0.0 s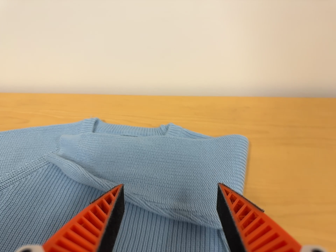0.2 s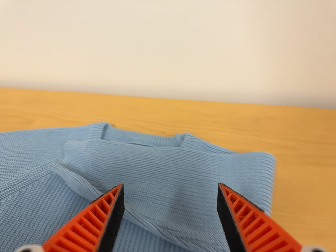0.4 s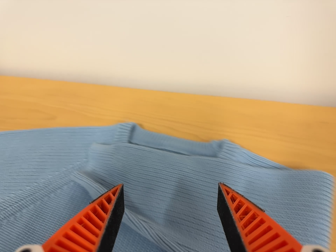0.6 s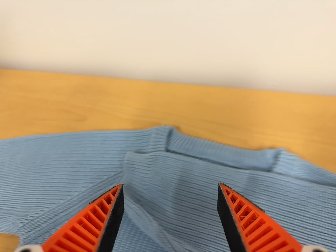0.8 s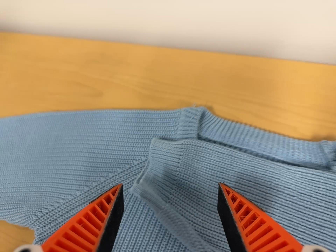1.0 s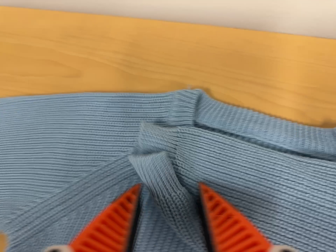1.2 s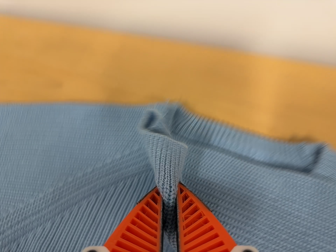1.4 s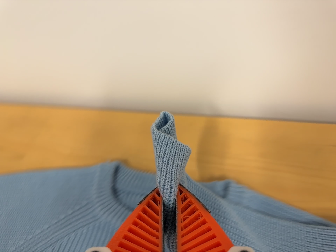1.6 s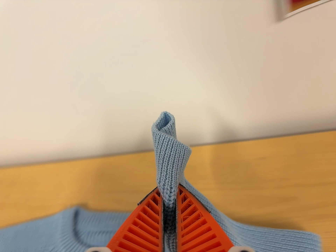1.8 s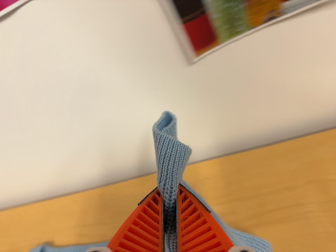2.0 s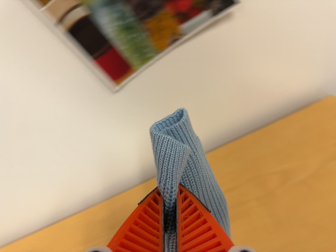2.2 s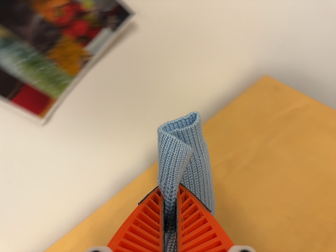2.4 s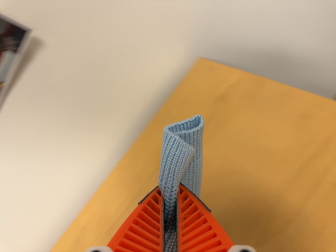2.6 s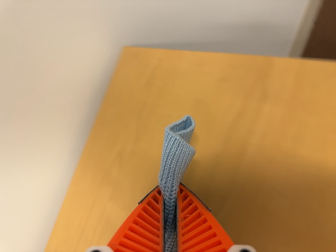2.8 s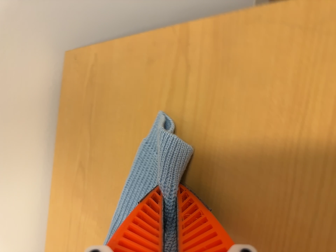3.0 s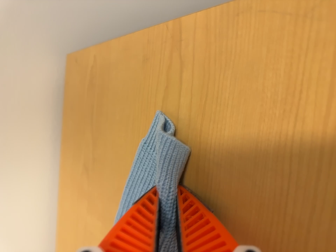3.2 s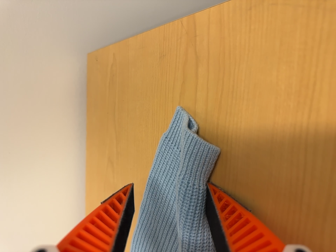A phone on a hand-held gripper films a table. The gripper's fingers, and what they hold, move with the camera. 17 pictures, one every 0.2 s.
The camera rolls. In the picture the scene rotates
counterclockwise.
0.0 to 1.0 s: The camera pans to its left by about 15 degrees. It travels forward and toward the top of its view, about 28 cm, so what stands in front looms larger. Its aim tips toward the bottom of its view by about 25 degrees.
1.0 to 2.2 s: The camera swings to its right by about 15 degrees, and the scene slides to the left. It travels to its right and backward, about 40 cm, so close, fixed things drift to the left. Its aim tips toward the top of its view by about 30 degrees, and the scene shifts downward. It rolls about its line of sight by about 45 degrees, and the scene rotates counterclockwise.
2.2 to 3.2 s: The camera travels to its right, about 26 cm, so close, fixed things drift to the left. It rolls about its line of sight by about 50 degrees, and the scene rotates counterclockwise.
The film runs backward here.
